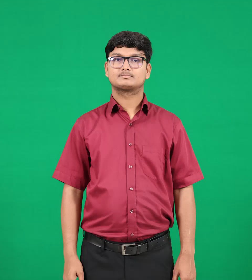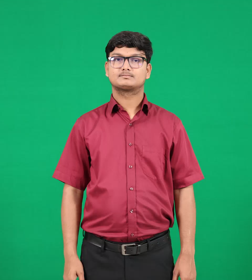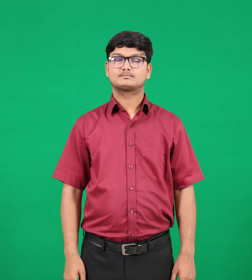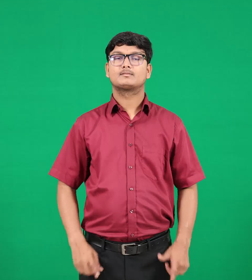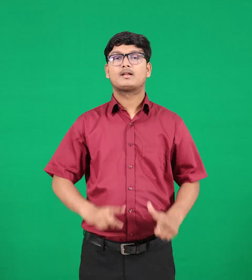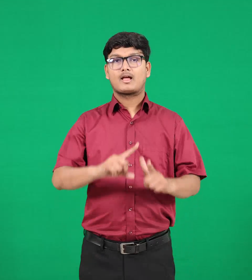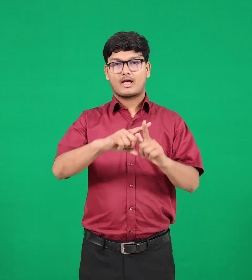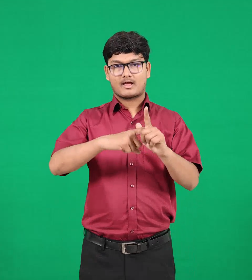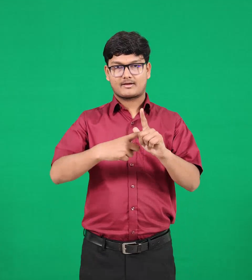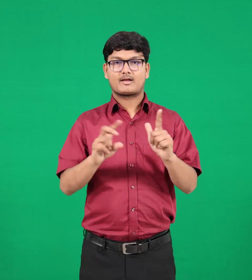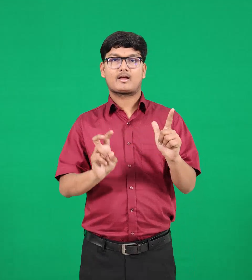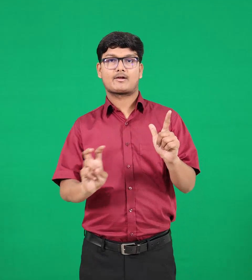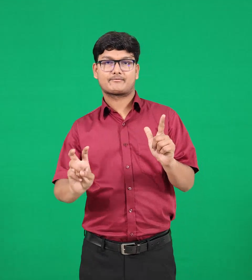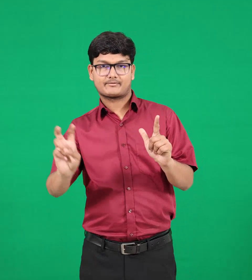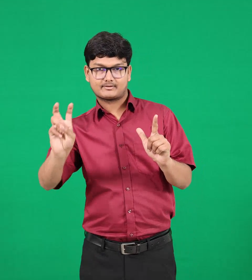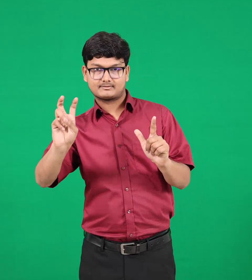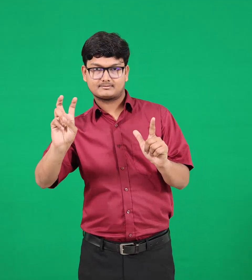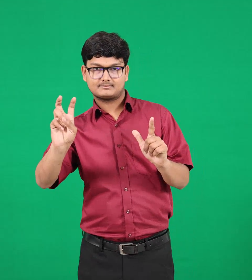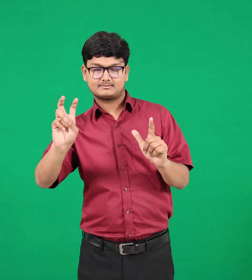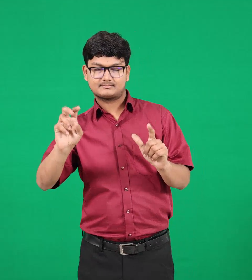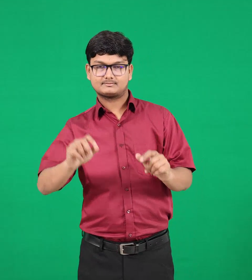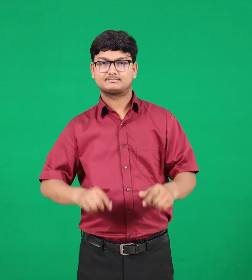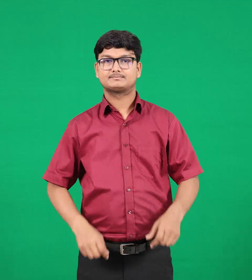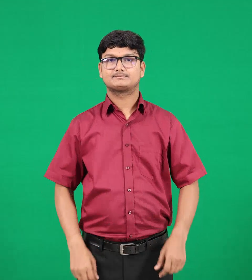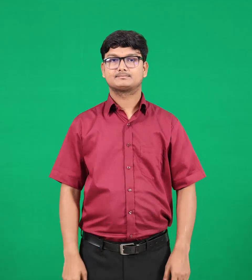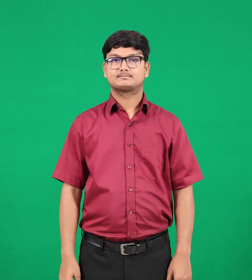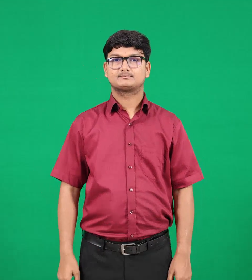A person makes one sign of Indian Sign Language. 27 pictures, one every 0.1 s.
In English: journey
